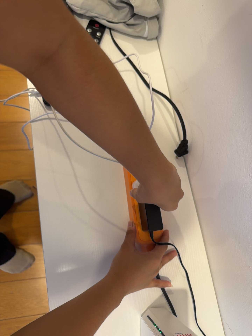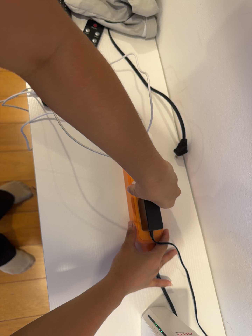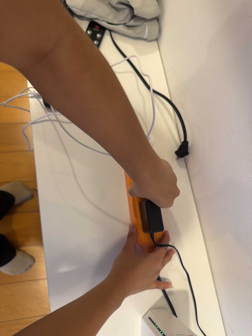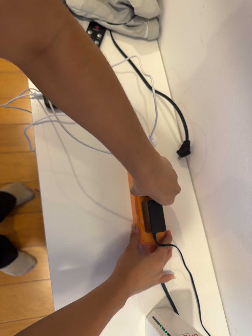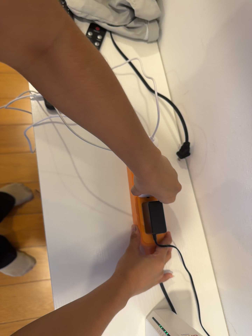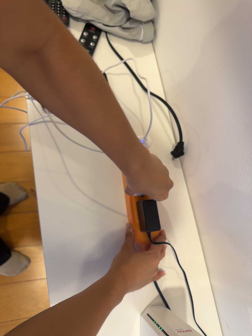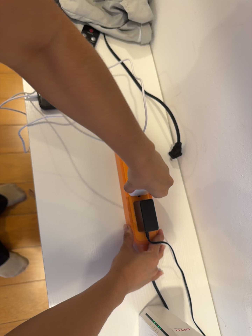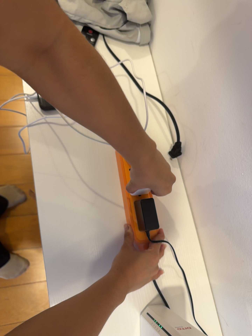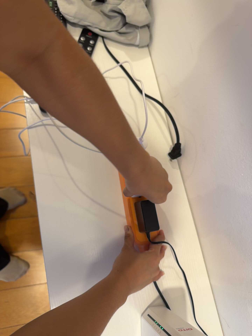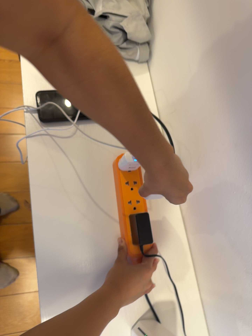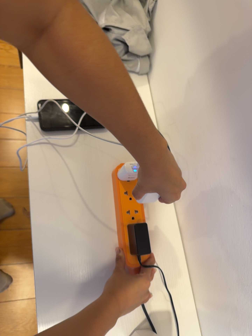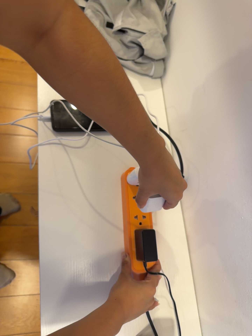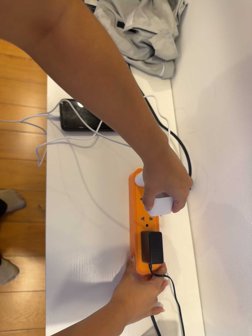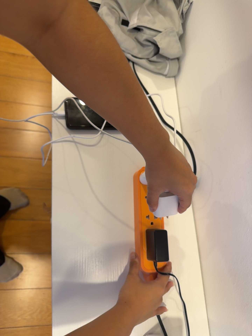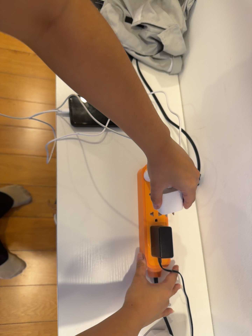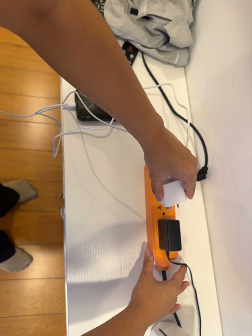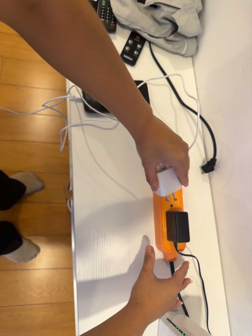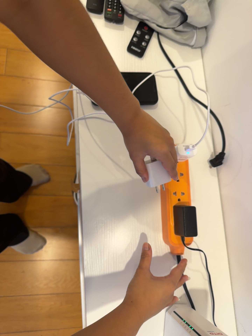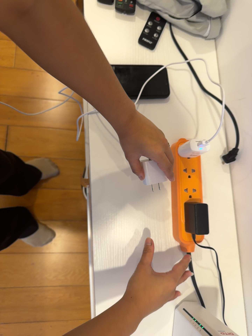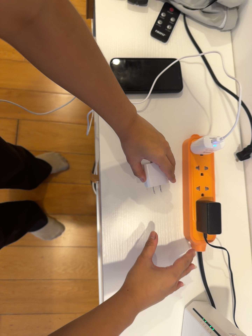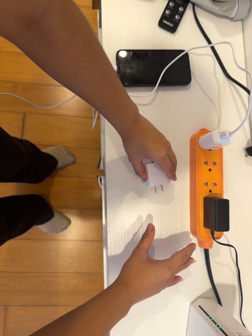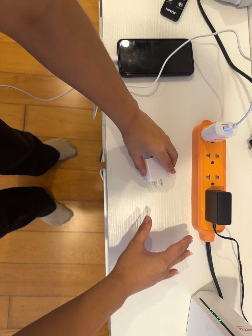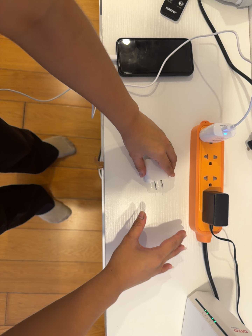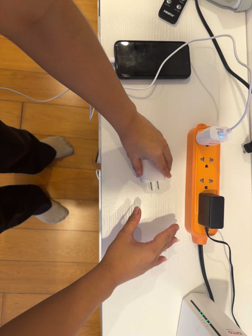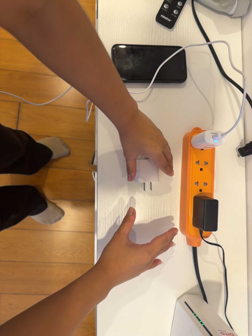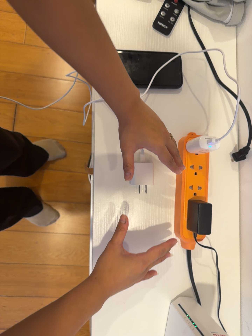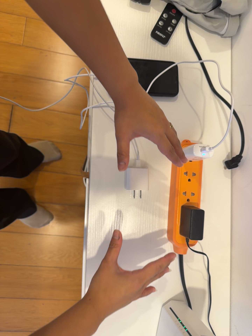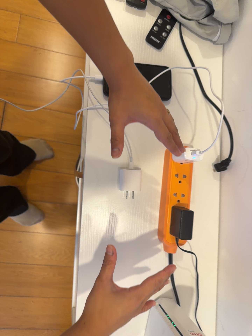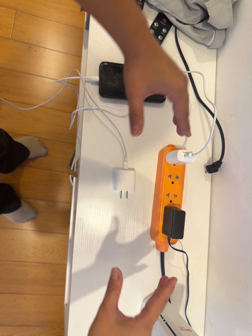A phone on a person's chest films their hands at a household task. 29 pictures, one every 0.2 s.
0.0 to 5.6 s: The camera travels to its left and toward the top of its view, about 12 cm, so close, fixed things drift to the right. Its aim tips toward the bottom of its view by about 10 degrees. It rolls about its line of sight by about 15 degrees, and the scene rotates clockwise.
The film runs forward here.
